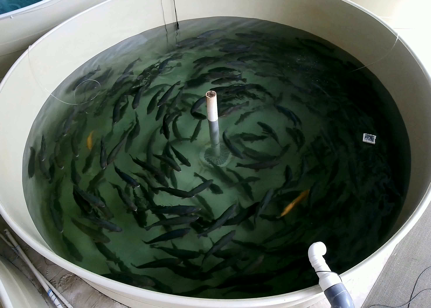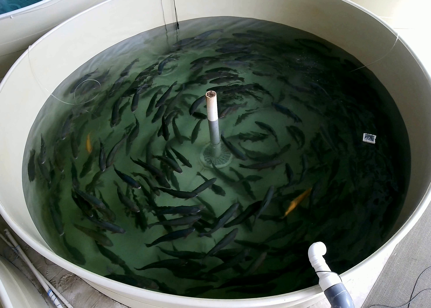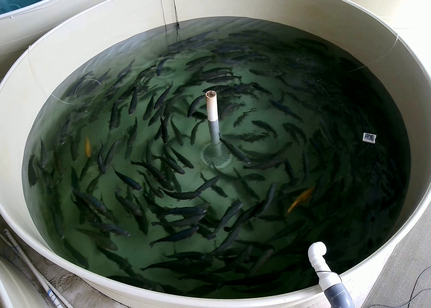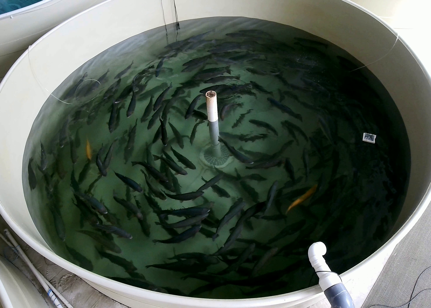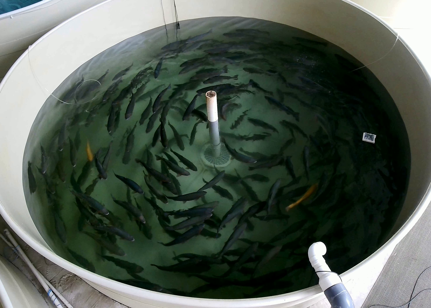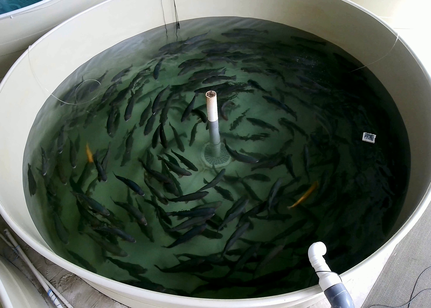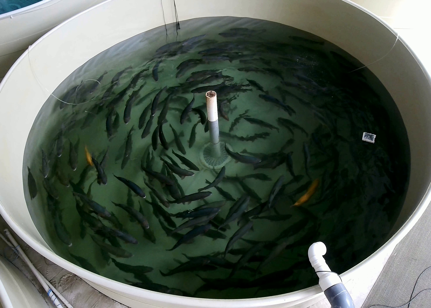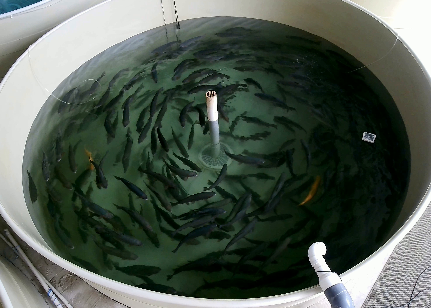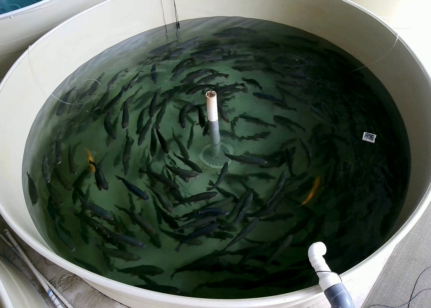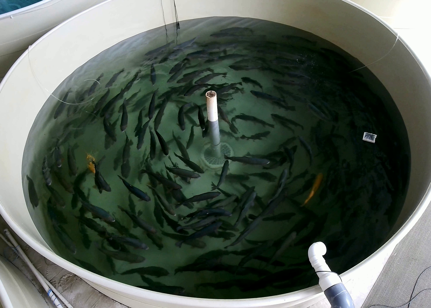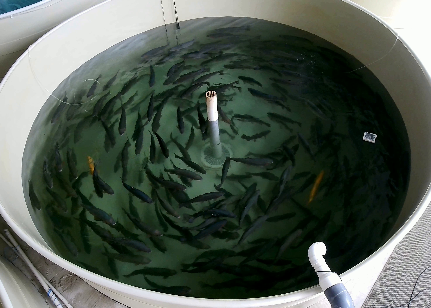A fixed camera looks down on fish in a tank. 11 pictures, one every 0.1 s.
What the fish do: Normal cruising.
